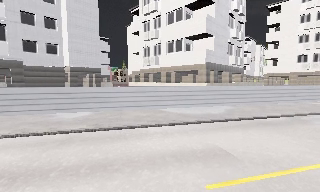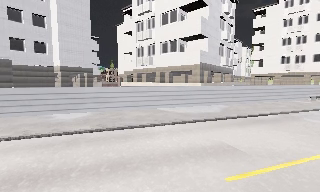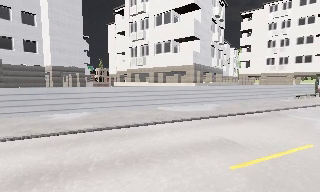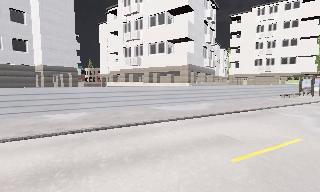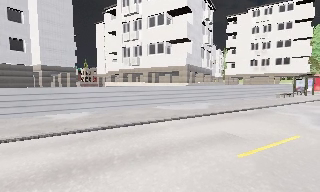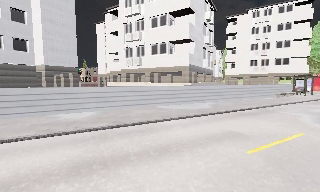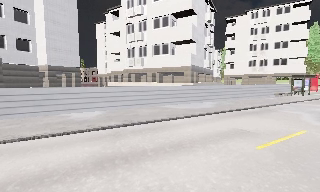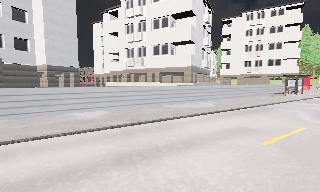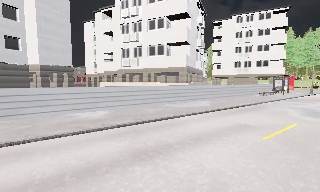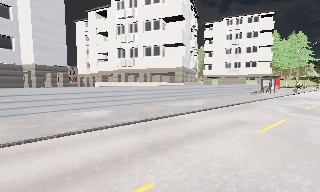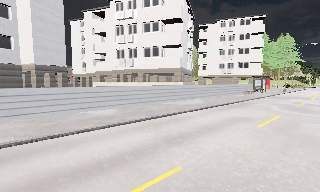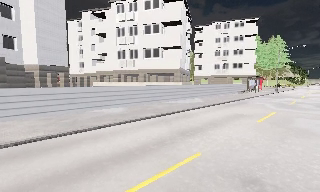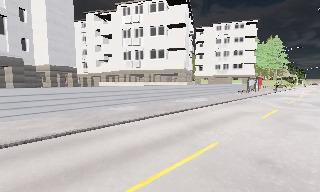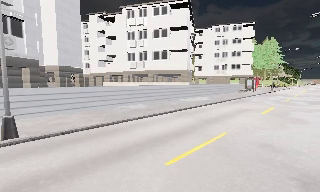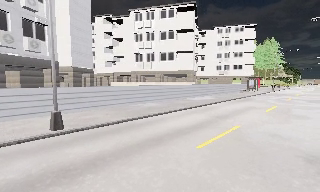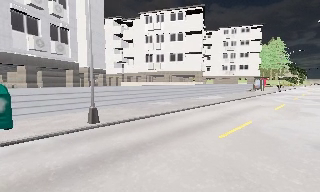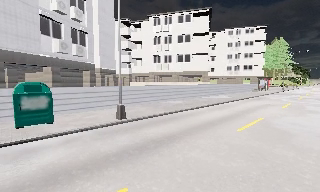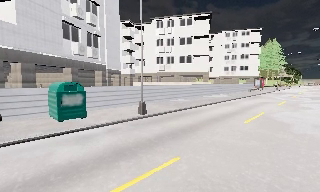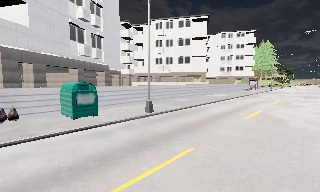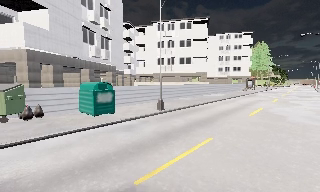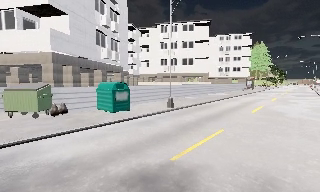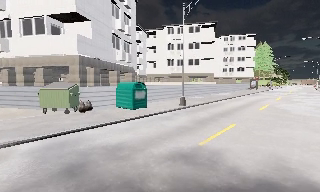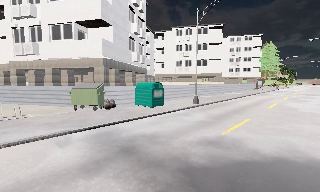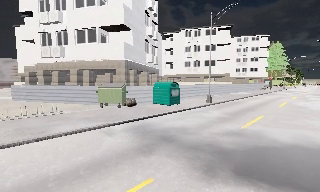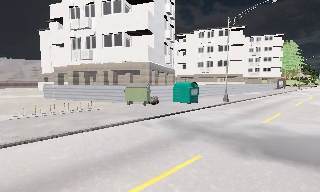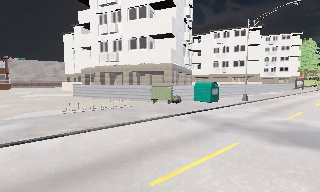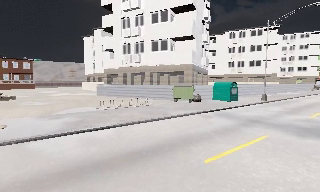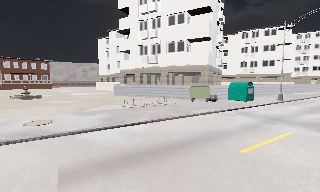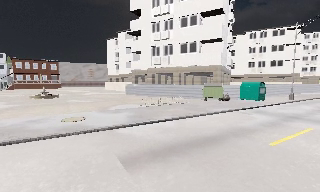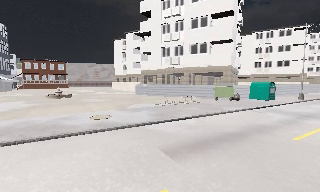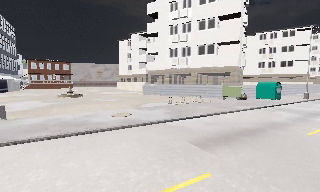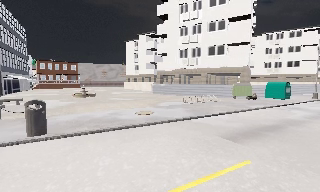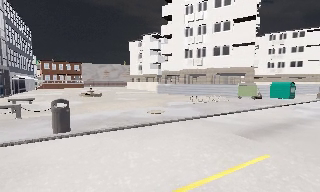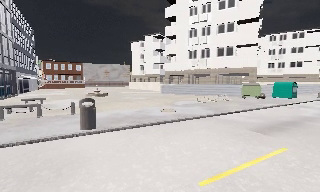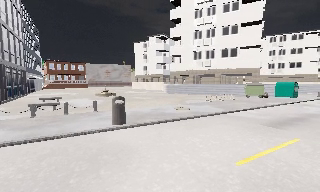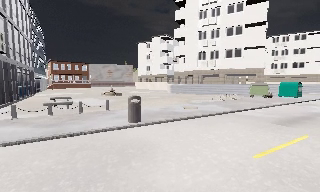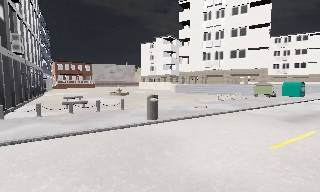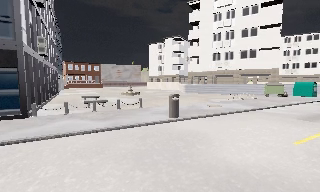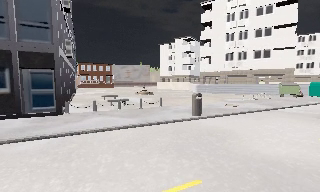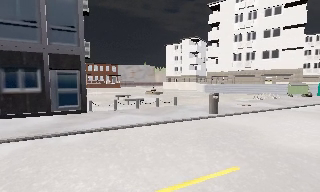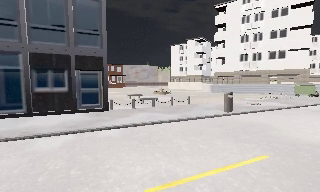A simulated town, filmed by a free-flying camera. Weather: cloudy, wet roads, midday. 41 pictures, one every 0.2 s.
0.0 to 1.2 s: The camera pans to its right, which is clockwise from overhead, by about 15 degrees. It travels to its left and backward, about 3 m.
1.2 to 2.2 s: The camera pans to its right, which is clockwise from overhead, by about 15 degrees. It travels to its left and backward, about 4 m. It gains speed.
2.2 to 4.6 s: The camera travels backward and to its left, about 15 m, so what stands in front gets smaller.
4.6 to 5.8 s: The scene slides to the right, as the camera pans about 15 degrees to its left. It travels to its left and backward, about 8 m, so close, fixed things drift to the right.
5.8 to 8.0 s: The camera travels to its left and backward, about 11 m, so close, fixed things drift to the right.
The film runs backward here.
